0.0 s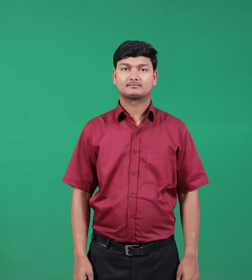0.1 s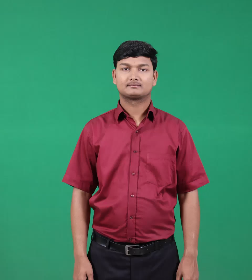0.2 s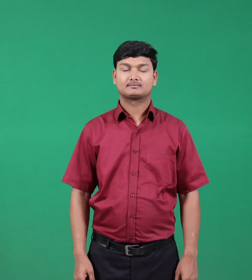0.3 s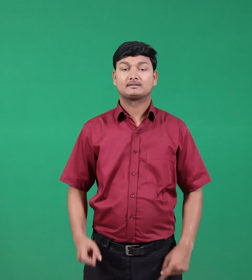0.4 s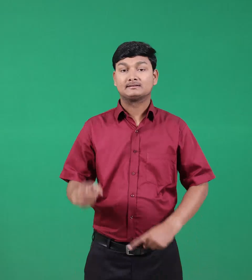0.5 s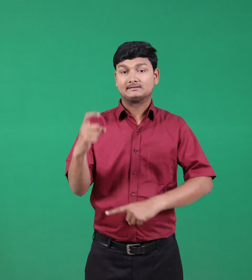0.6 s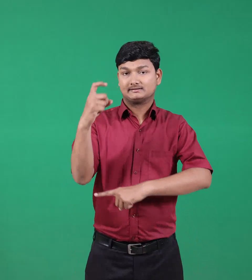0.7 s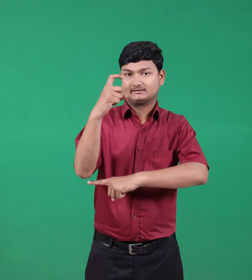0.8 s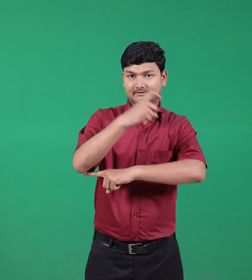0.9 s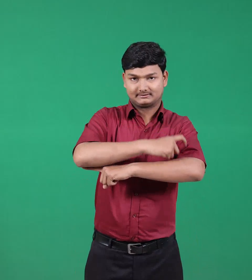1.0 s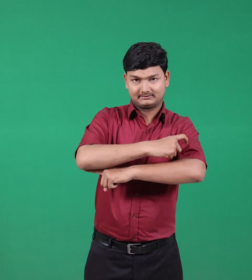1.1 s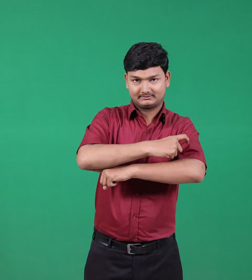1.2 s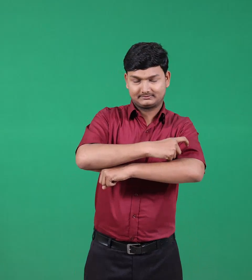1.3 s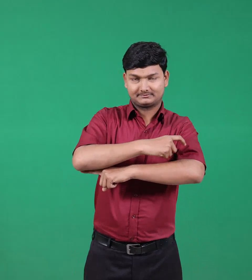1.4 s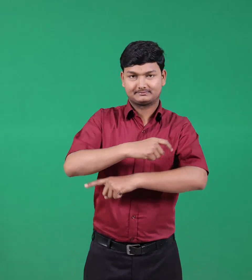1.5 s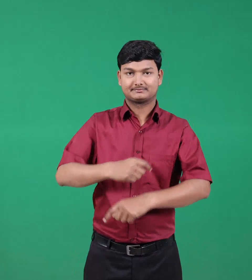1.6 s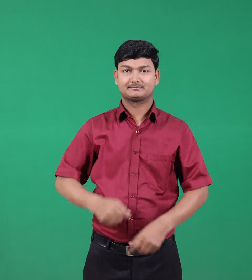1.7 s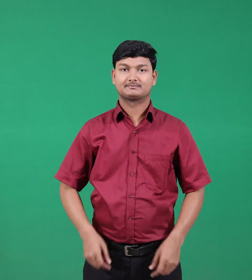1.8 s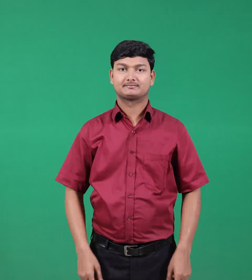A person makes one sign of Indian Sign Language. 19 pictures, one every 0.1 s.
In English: week
